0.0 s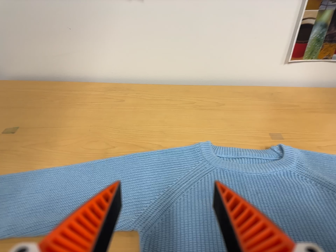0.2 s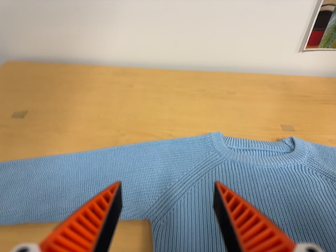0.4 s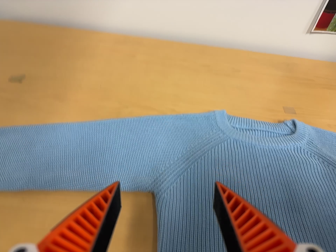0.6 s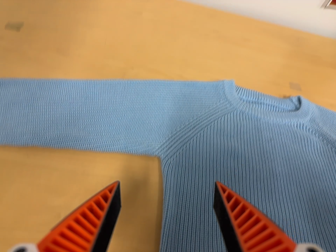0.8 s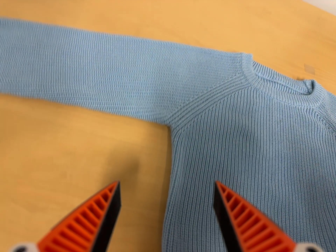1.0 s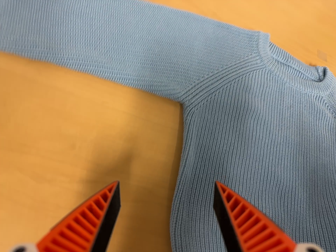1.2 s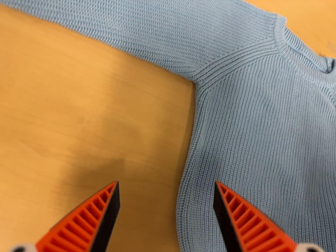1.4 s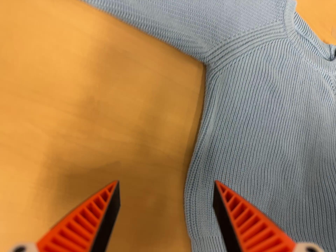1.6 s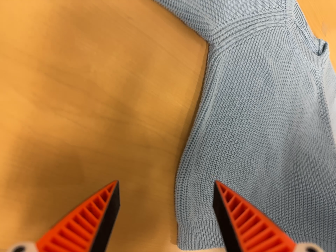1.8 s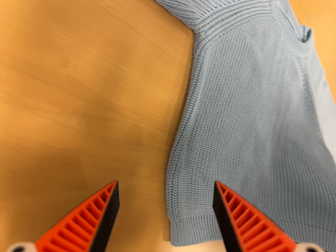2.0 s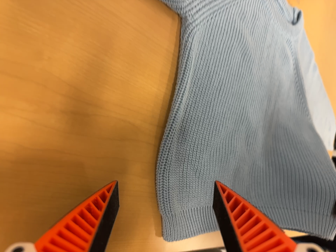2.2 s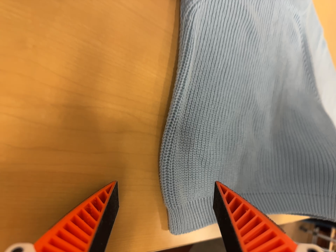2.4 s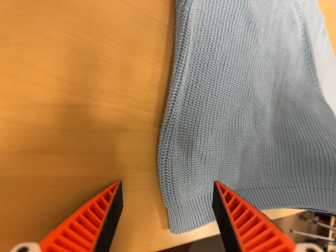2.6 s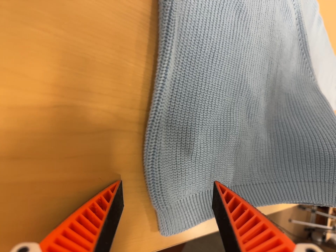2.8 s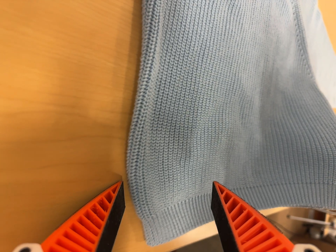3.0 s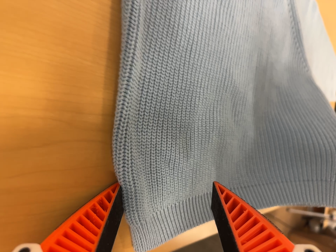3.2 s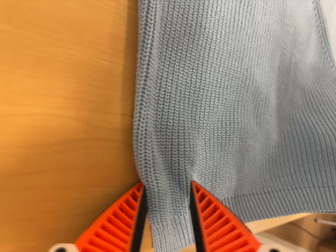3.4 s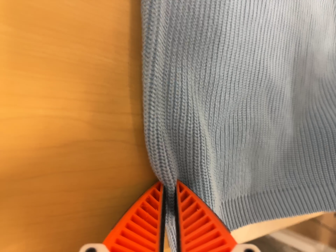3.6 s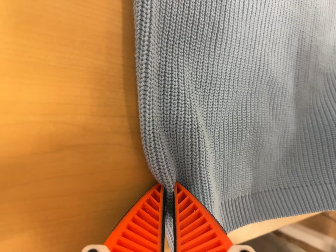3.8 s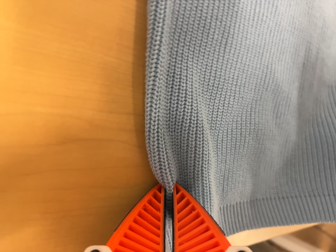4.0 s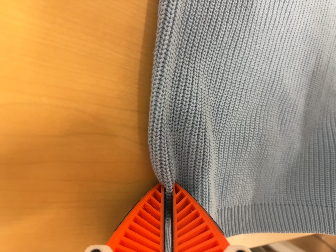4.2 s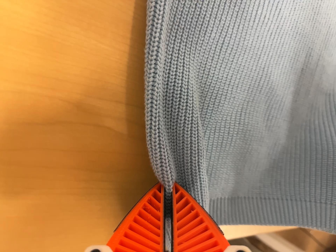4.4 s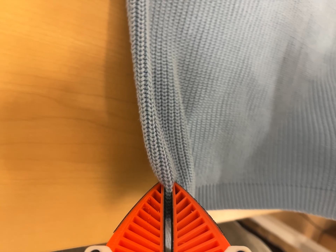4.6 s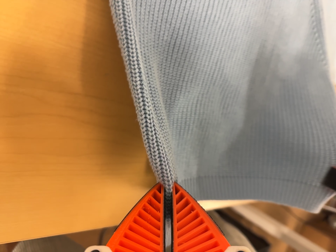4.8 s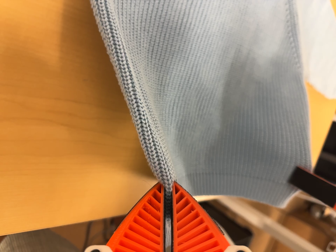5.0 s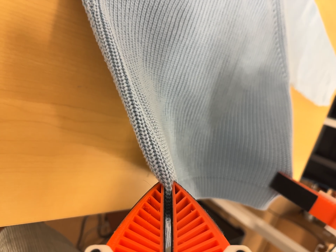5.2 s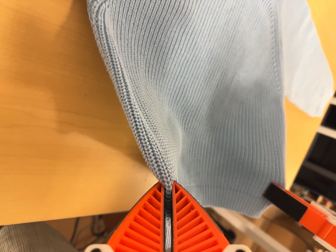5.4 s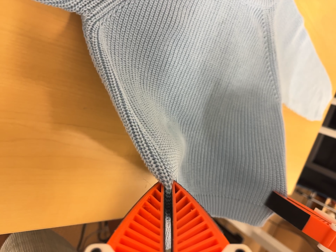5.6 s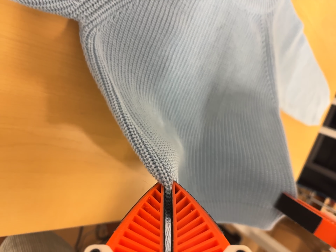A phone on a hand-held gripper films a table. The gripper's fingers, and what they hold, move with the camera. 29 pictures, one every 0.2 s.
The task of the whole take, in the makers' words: fold up.
0.0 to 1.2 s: The camera pans to its right by about 15 degrees. It travels to its left, about 20 cm. Its aim tips toward the bottom of its view by about 40 degrees, and the scene shifts upward. It rolls about its line of sight by about 25 degrees, and the scene rotates clockwise.
1.2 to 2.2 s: The camera pans to its right by about 15 degrees. It travels forward and to its left, about 10 cm, so what stands in front looms larger. Its aim tips toward the bottom of its view by about 20 degrees, and the scene shifts upward.
2.2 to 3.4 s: The camera travels forward and to its right, about 8 cm, so what stands in front looms larger.
3.4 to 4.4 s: The camera shifts only a little, or ends up much as it began.
4.4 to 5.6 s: The camera travels backward, to its right and toward the top of its view, about 12 cm, so what stands in front gets smaller.
The film runs forward here.
